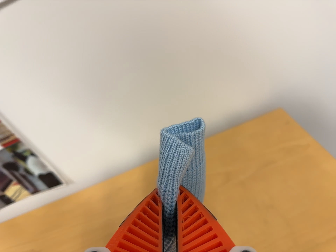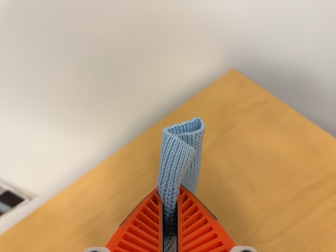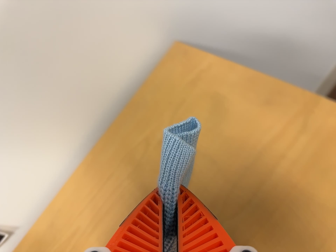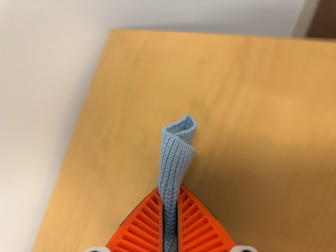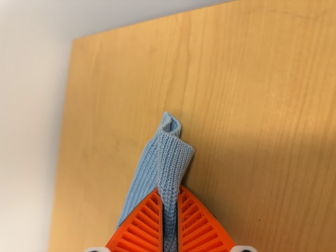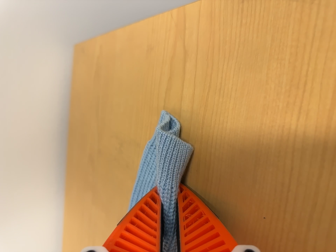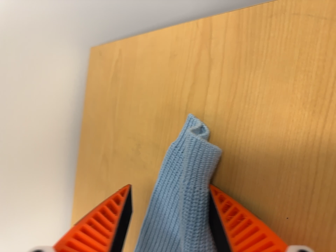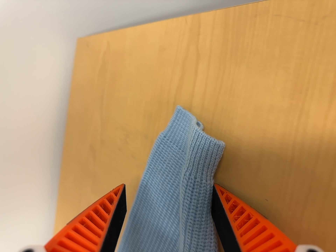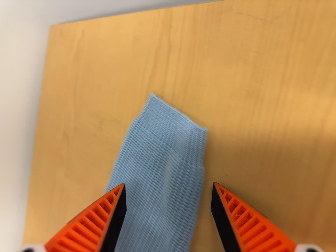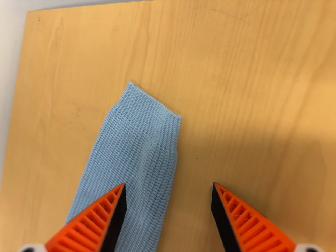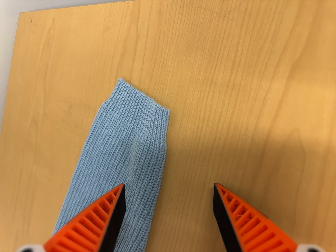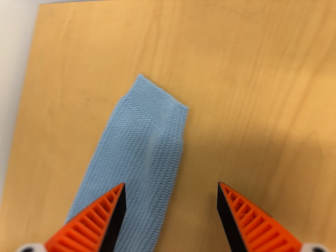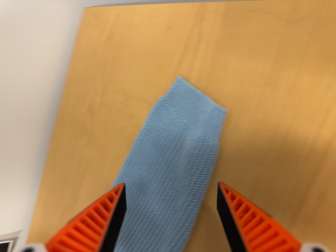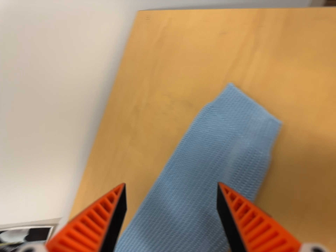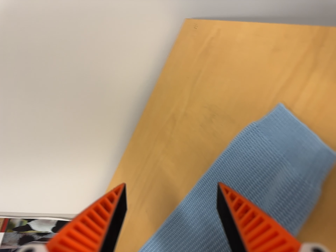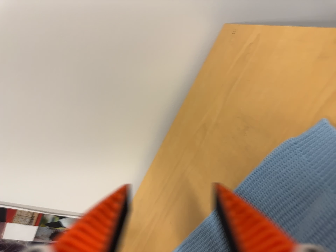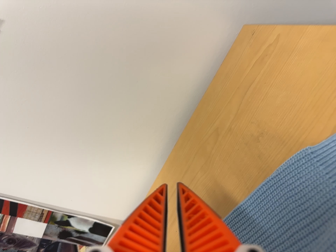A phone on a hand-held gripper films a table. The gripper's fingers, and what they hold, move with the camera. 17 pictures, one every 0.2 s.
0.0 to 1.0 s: The camera travels to its right, about 32 cm, so close, fixed things drift to the left. It rolls about its line of sight by about 60 degrees, and the scene rotates counterclockwise.
1.0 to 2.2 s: The camera pans to its right by about 15 degrees. It travels backward, about 8 cm, so what stands in front gets smaller.
2.2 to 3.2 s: The scene slides to the right, as the camera pans about 35 degrees to its left. It rolls about its line of sight by about 20 degrees, and the scene rotates clockwise.
The film runs backward here.
